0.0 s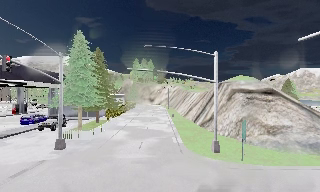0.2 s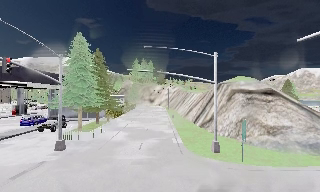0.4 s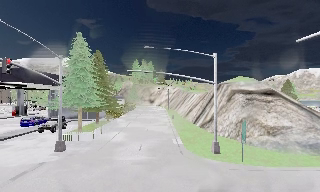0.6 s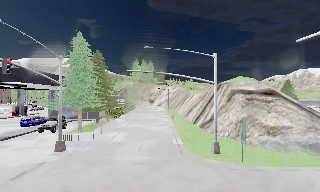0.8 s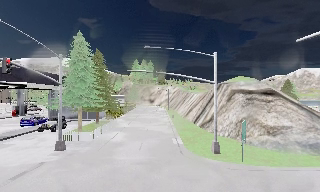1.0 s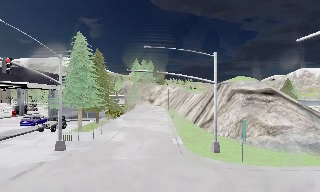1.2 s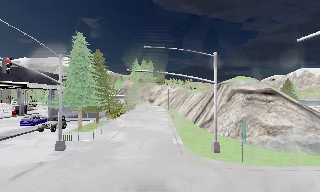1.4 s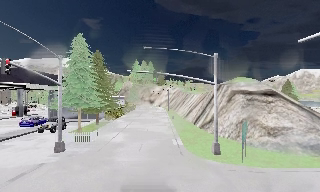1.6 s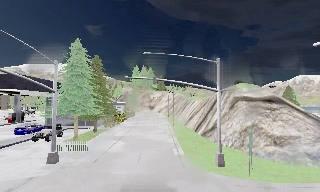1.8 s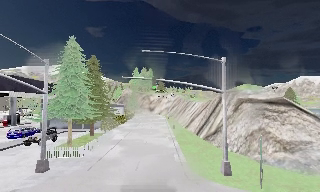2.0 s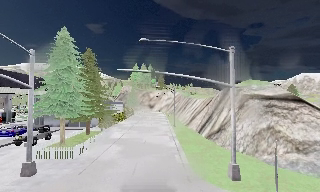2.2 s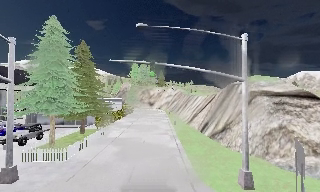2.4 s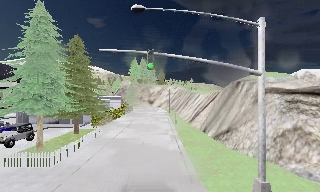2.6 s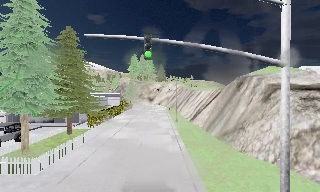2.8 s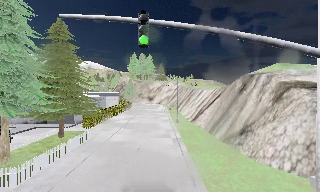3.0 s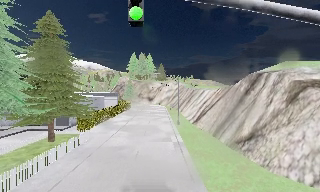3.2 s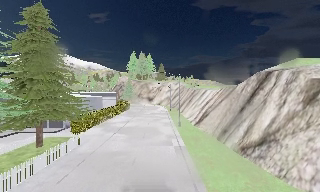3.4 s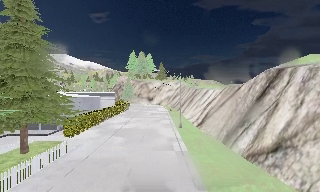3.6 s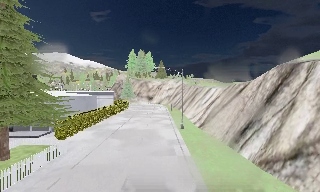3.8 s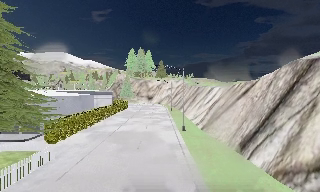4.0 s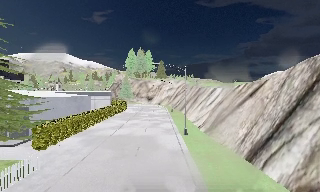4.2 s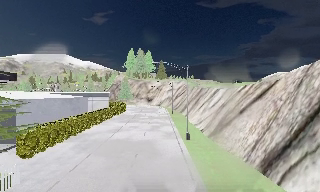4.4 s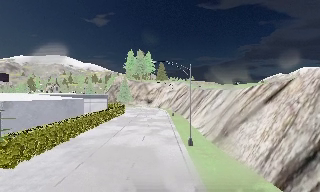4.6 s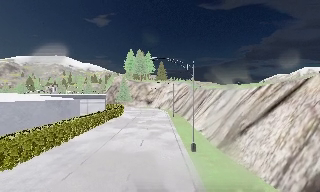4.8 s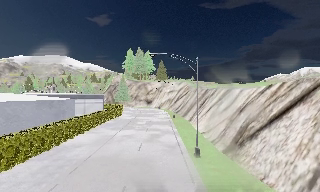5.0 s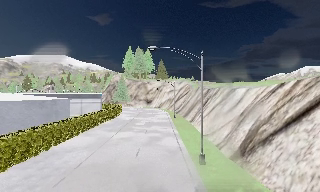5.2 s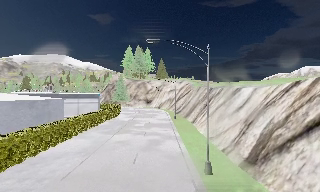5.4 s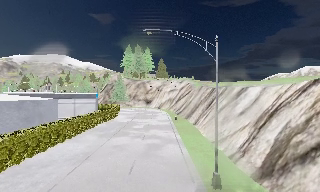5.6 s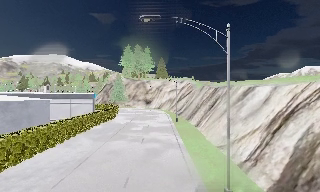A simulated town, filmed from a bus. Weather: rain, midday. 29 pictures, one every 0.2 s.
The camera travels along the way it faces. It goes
forward.
0.0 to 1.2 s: The camera keeps its place and its aim.
1.2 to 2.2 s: The camera travels forward, about 4.5 m, so what stands in front looms larger. It gains speed.
2.2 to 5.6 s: The camera travels forward, about 25 m, so what stands in front looms larger.
The film runs forward here.
